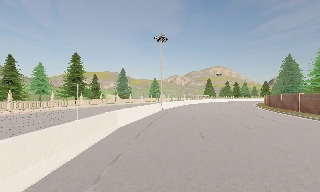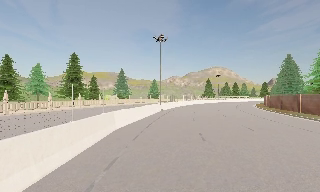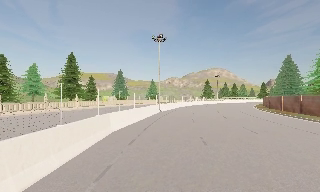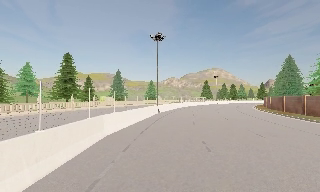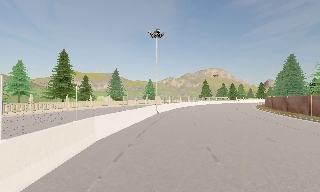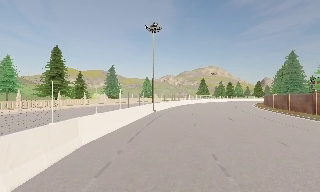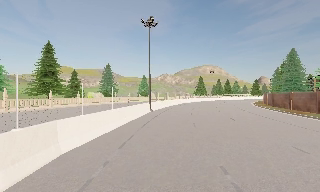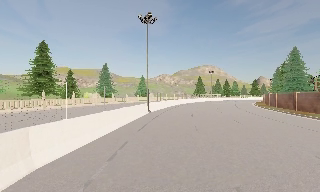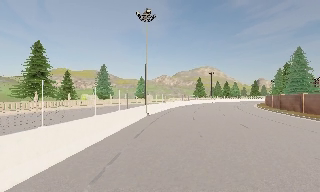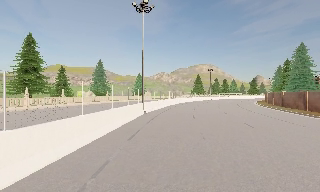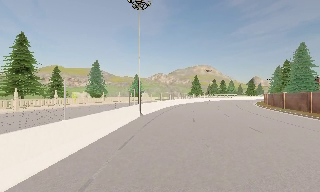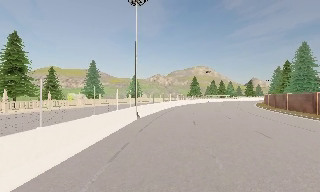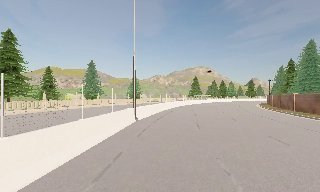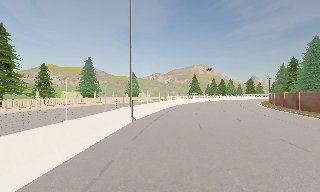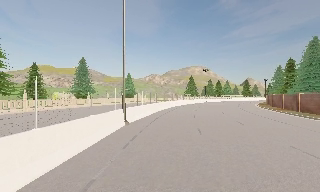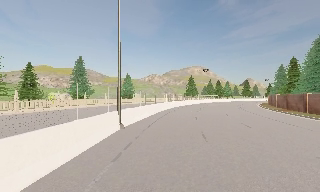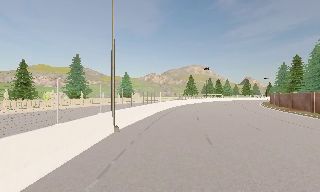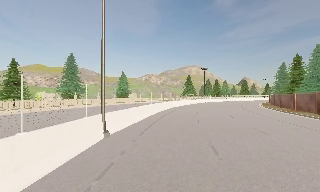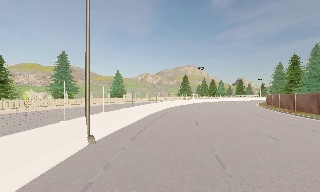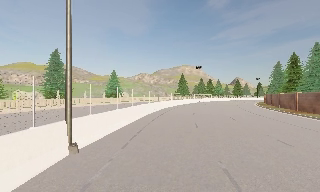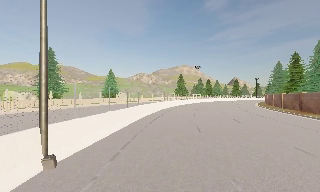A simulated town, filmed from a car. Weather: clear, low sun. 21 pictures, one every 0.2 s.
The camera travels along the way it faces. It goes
forward.
0.0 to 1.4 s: The camera travels forward, about 6 m, so what stands in front looms larger. It gains speed.
1.4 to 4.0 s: The camera travels forward, about 14 m, so what stands in front looms larger.
The film runs forward here.
